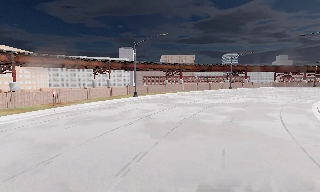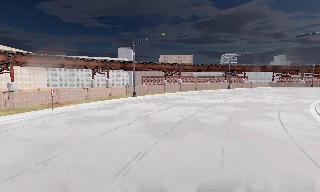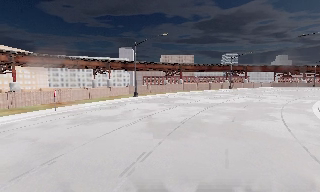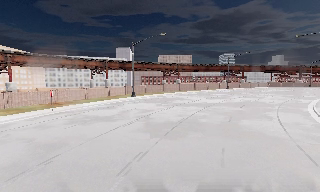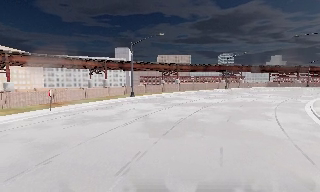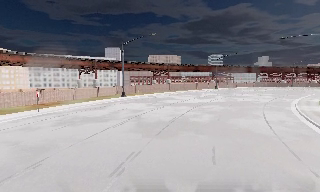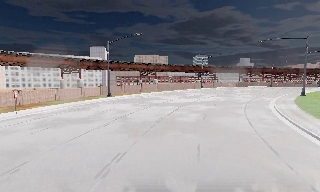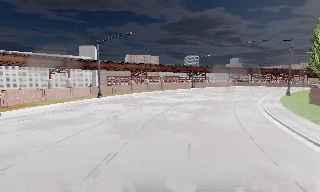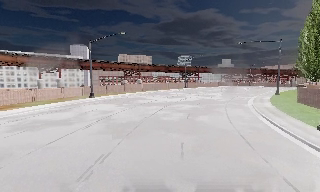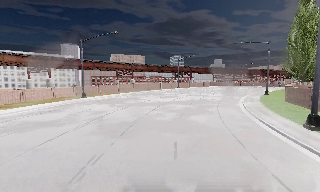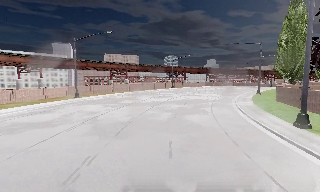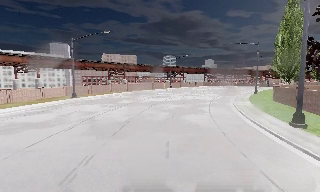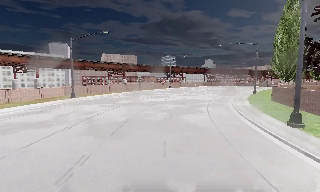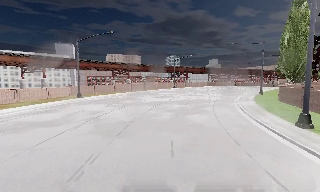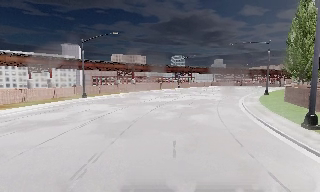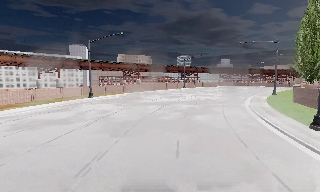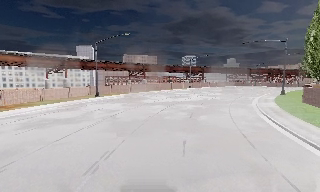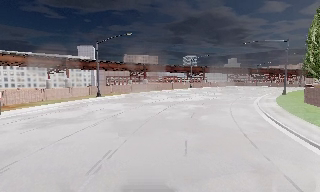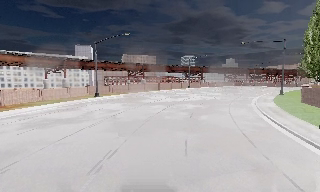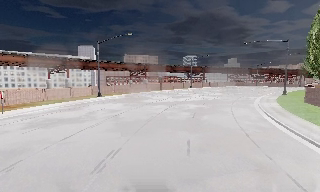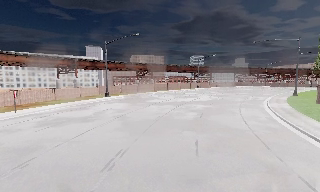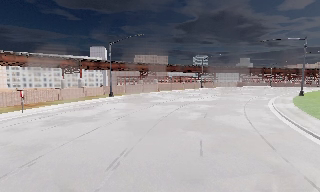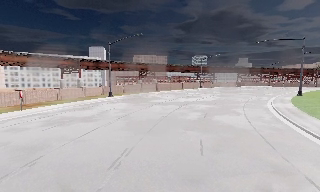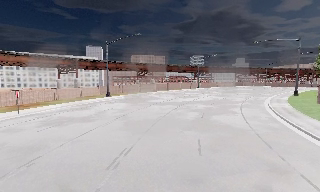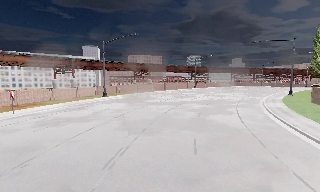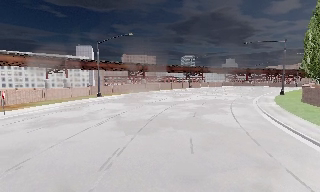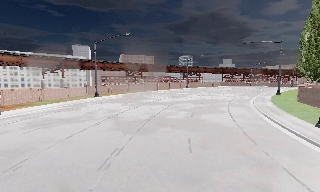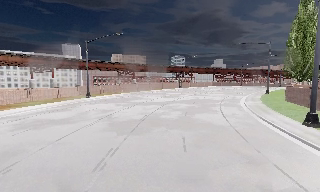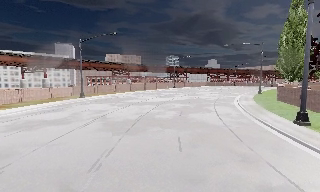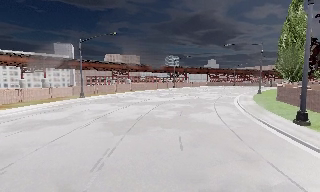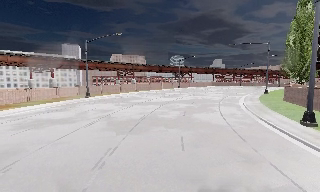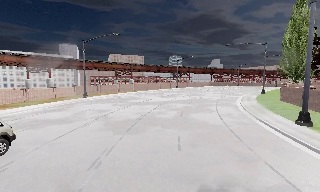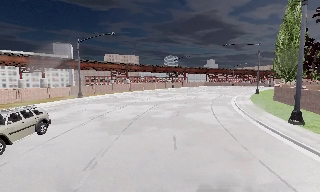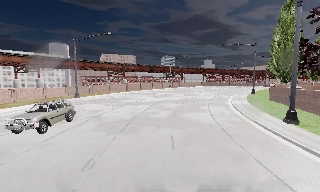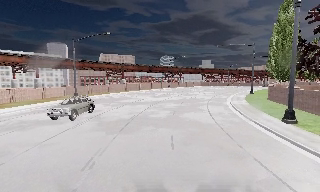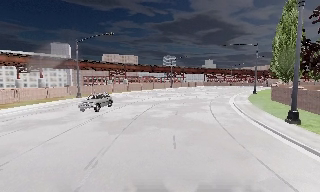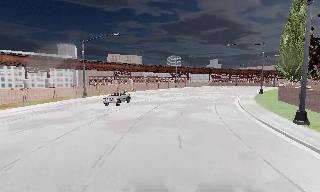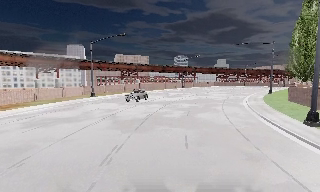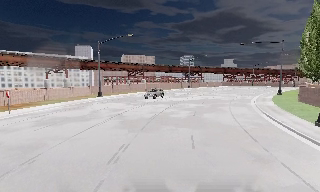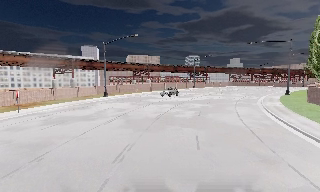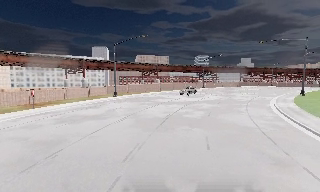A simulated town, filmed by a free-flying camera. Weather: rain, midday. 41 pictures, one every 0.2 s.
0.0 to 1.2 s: The camera shifts only a little, or ends up much as it began.
1.2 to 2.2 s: The camera pans to its right, which is clockwise from overhead, by about 10 degrees.
2.2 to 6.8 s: The camera travels backward and to its left, about 1 m, so what stands in front gets smaller.
6.8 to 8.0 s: The camera swings to its left by about 10 degrees, and the scene slides to the right.
The film runs backward here.
